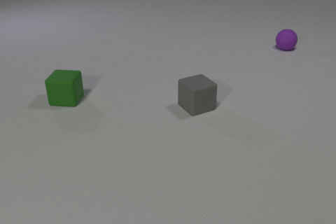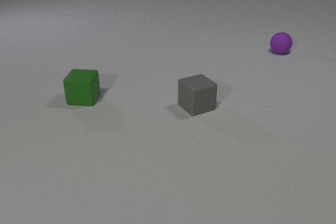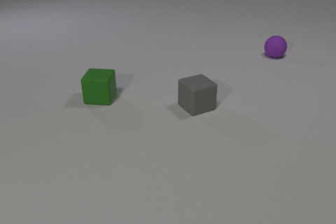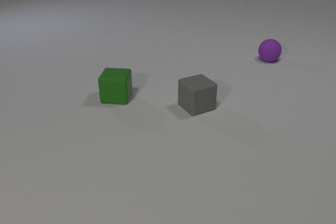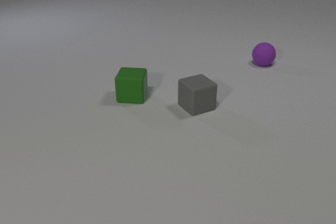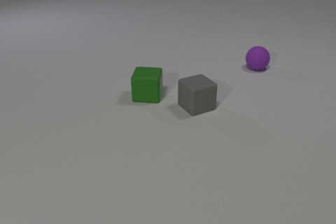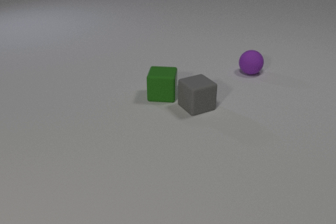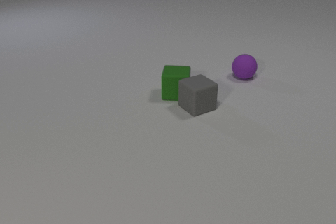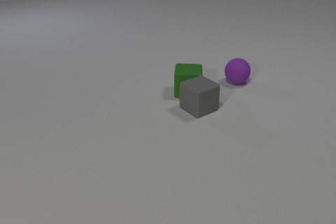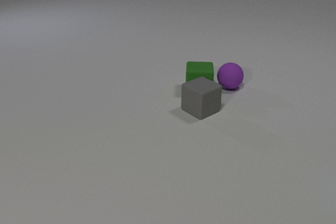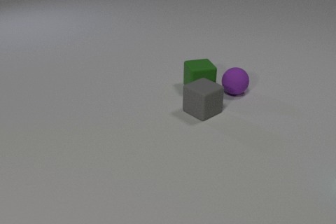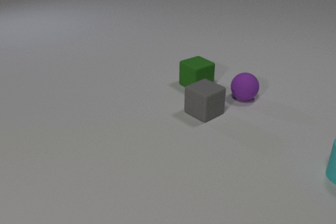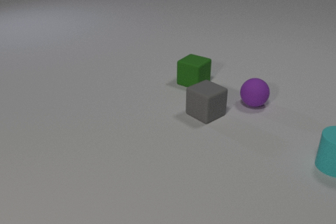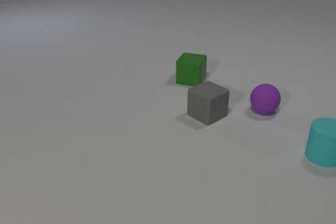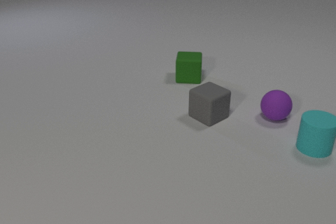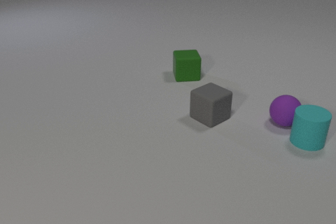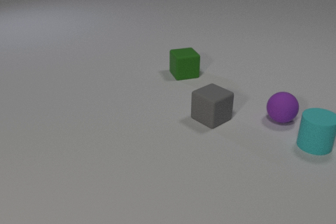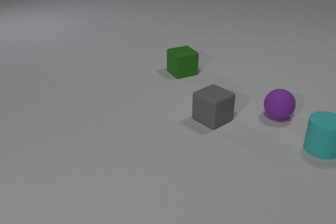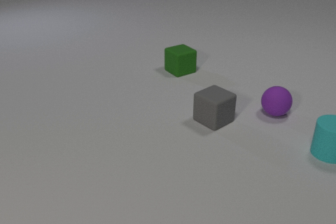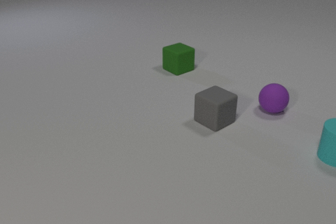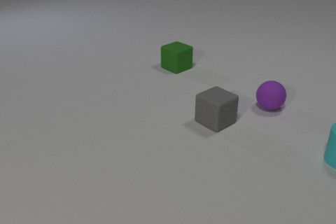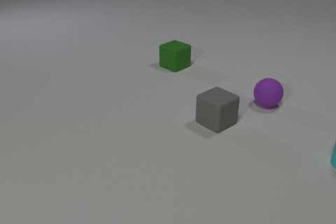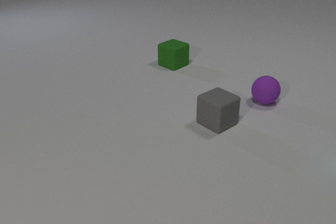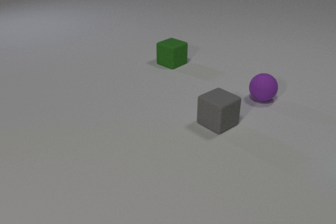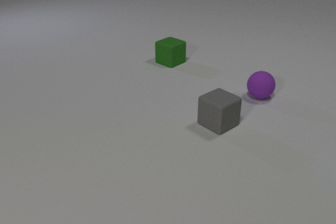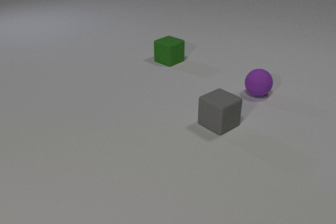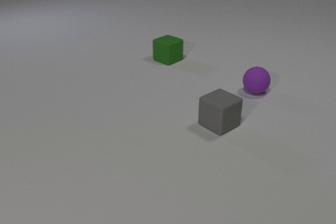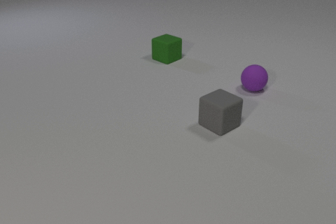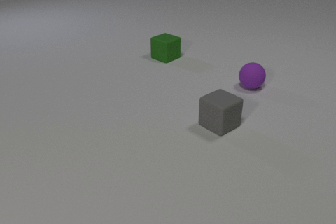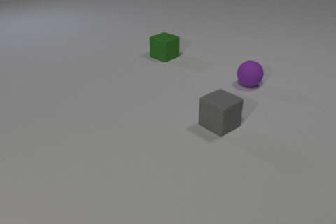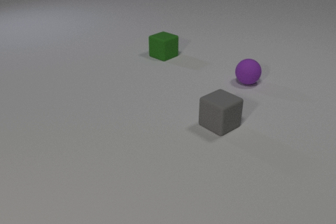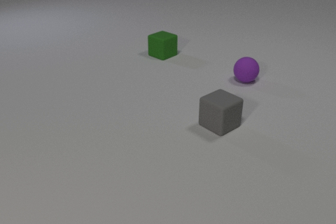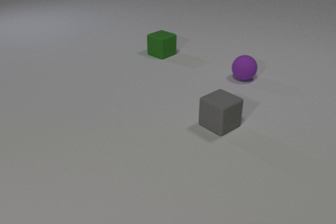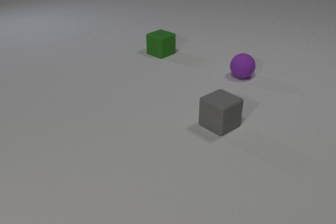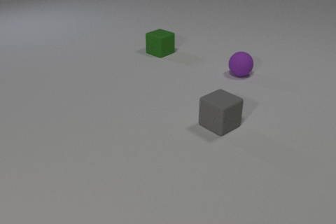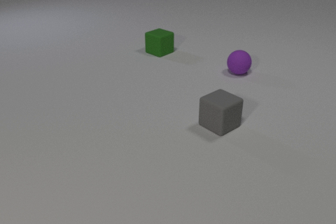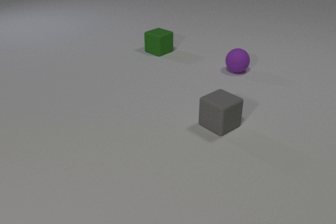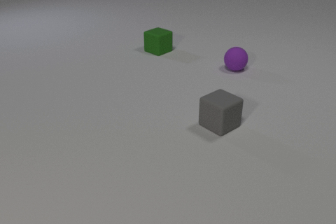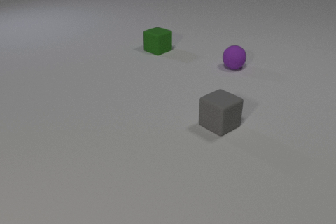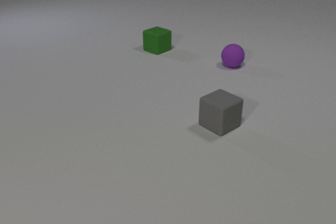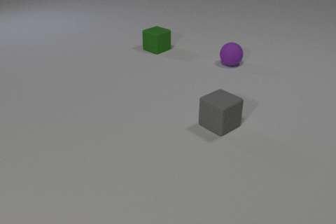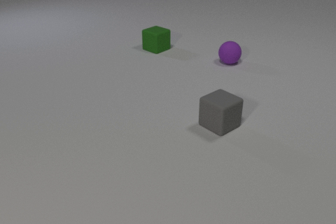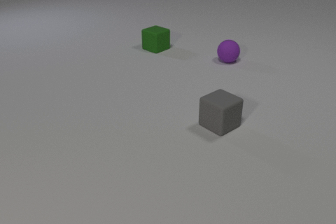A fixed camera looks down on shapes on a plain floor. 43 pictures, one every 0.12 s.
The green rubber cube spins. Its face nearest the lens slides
to the right.
The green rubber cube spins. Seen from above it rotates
counterclockwise.
0.00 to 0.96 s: The purple rubber sphere rolls toward the camera and to the left. The green rubber cube slides to the right. The green rubber cube and the gray rubber cube collide.
0.96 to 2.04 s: The purple rubber sphere rolls toward the camera and to the right. The green rubber cube slides away from the camera, spins counterclockwise seen from above by about 120 degrees, its near face sliding to the right. The gray rubber cube slides toward the camera and to the right. The cyan rubber cylinder comes in at the right edge, slides away from the camera and to the left. The purple rubber sphere and the green rubber cube collide. The purple rubber sphere and the cyan rubber cylinder collide.
2.04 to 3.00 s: The purple rubber sphere rolls away from the camera and to the left. The green rubber cube slides away from the camera and to the left, spins so that its near face slides to the right, counterclockwise seen from above. The gray rubber cube slides toward the camera and to the right. The cyan rubber cylinder slides to the right and toward the camera, leaves at the right edge.
3.00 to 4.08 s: The purple rubber sphere rolls away from the camera and to the left. The green rubber cube slides away from the camera and to the left.
4.08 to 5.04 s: The purple rubber sphere rolls away from the camera. The green rubber cube slides away from the camera.
What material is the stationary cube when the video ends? rubber.
What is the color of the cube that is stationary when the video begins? gray.
How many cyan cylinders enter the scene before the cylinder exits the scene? 1.
